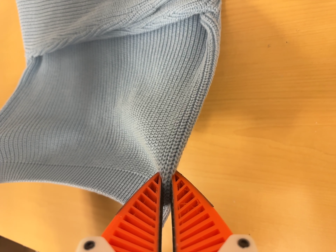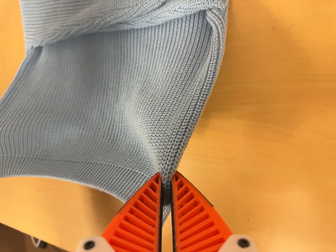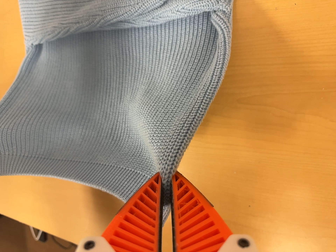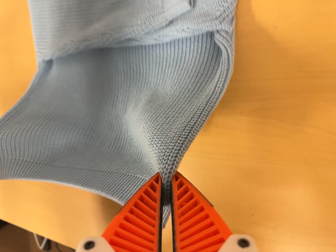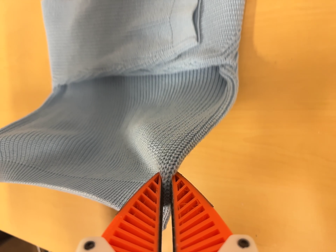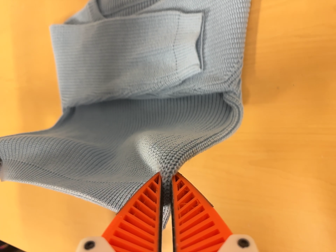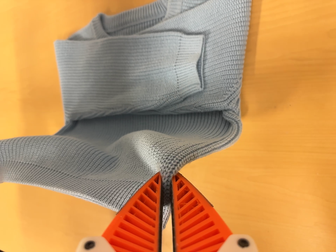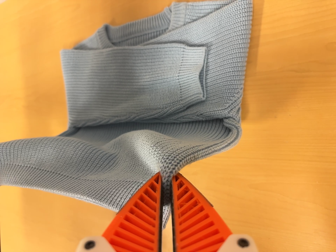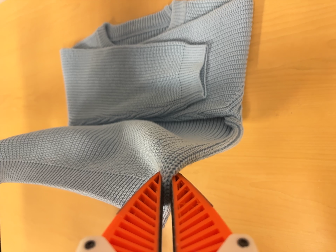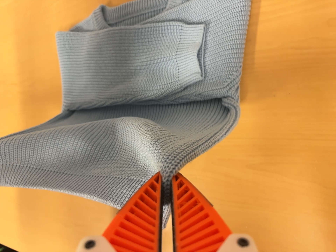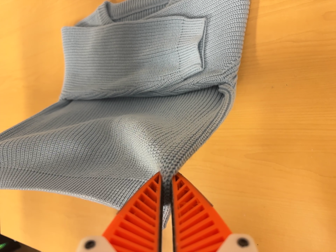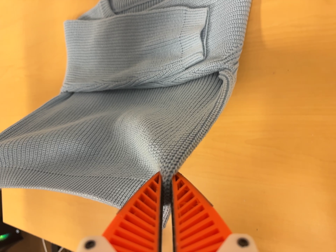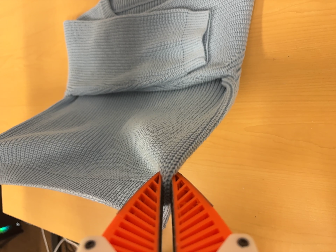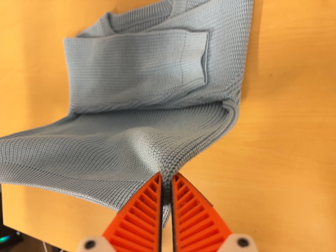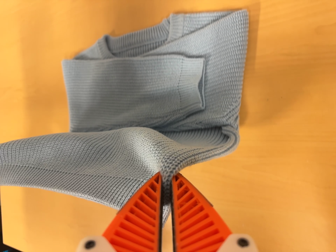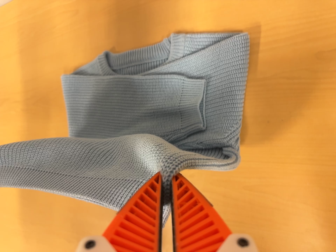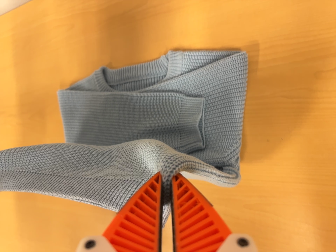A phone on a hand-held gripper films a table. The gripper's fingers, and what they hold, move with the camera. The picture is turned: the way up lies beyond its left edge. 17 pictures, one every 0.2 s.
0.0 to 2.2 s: The camera travels backward, about 7 cm, so what stands in front gets smaller.
2.2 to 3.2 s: The camera travels toward the top of its view, about 9 cm, so close, fixed things drift downward.
The film runs forward here.
